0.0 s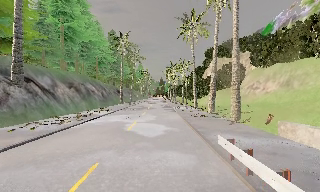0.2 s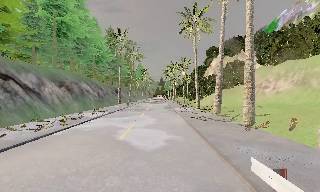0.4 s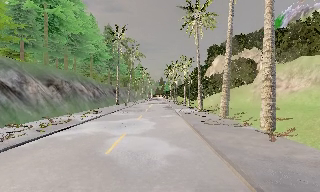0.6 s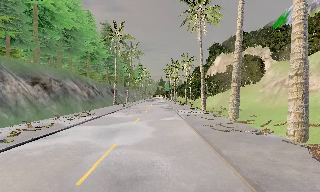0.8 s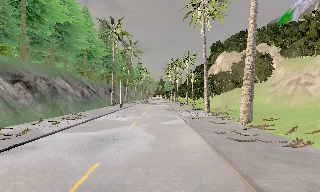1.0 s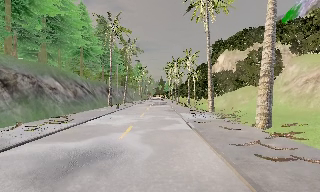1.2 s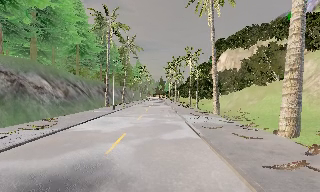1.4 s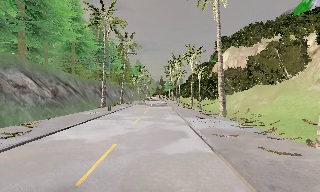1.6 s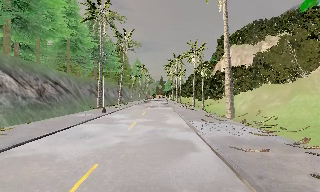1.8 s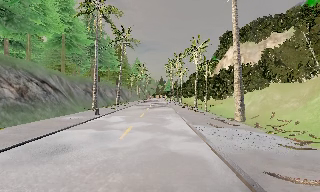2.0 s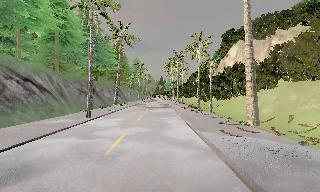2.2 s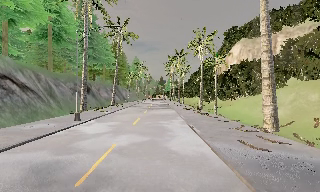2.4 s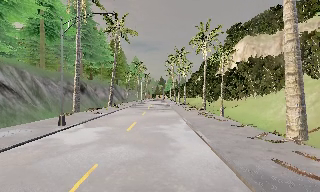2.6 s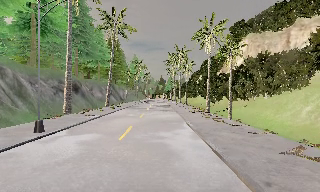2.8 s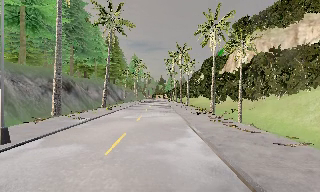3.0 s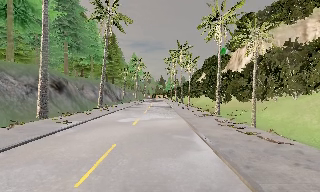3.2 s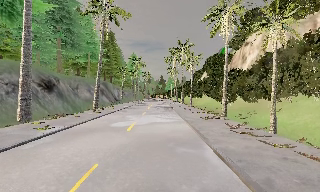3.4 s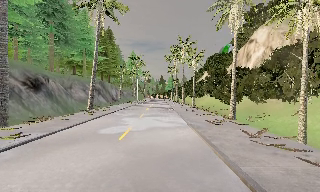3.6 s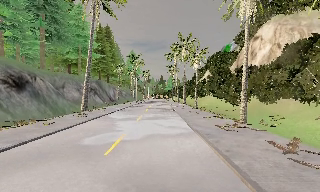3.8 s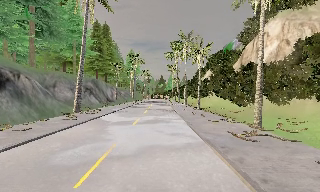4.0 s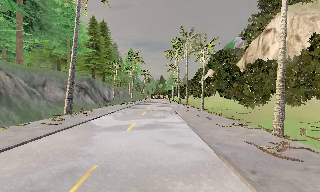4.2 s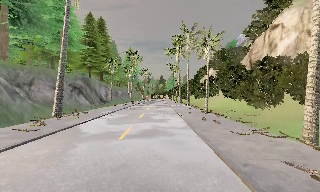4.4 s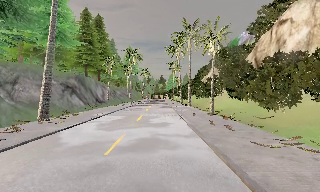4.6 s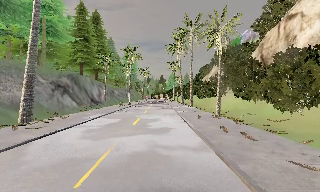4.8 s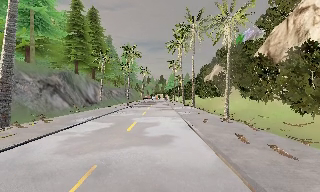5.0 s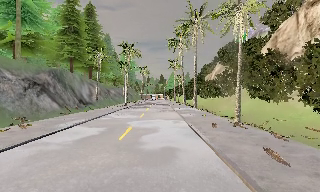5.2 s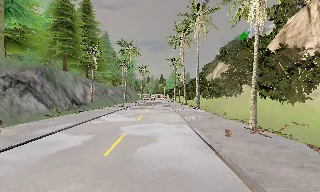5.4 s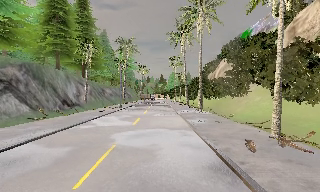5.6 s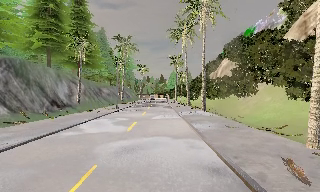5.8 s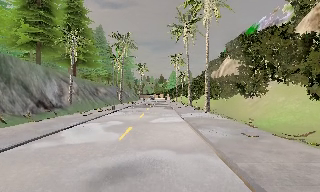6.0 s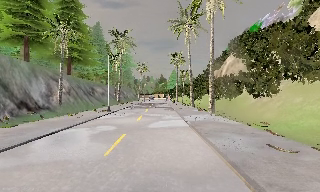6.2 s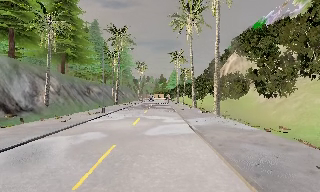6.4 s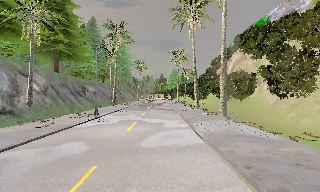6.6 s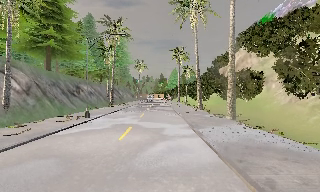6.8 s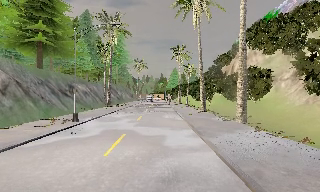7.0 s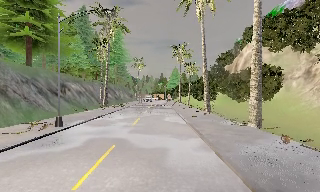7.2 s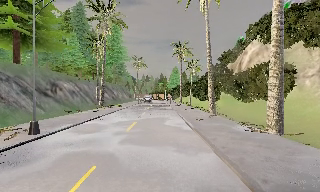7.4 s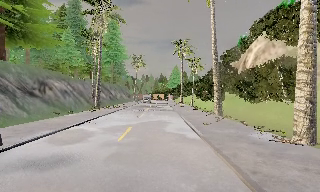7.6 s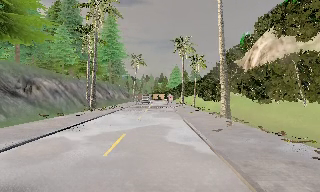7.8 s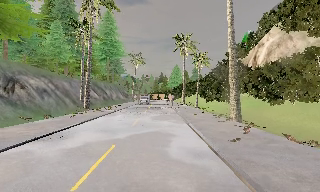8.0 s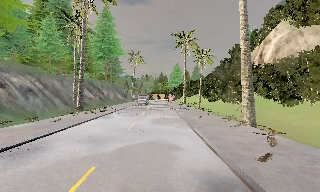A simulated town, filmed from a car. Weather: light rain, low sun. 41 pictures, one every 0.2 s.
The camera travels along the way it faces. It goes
forward.
0.0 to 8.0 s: The camera travels forward, about 80 m, so what stands in front looms larger.
The film runs forward here.
